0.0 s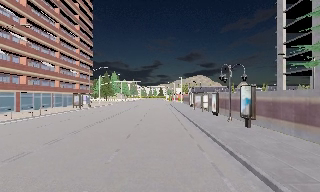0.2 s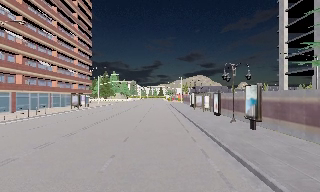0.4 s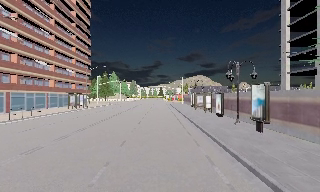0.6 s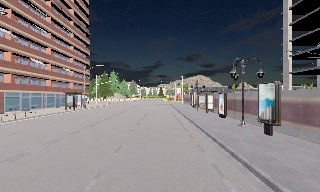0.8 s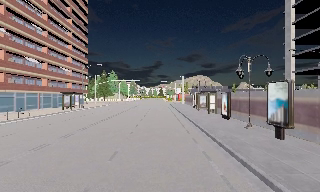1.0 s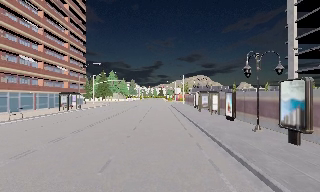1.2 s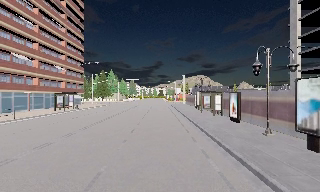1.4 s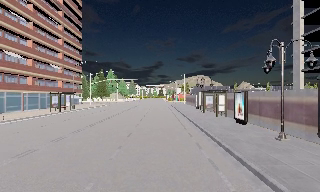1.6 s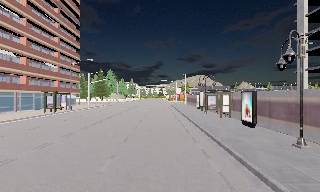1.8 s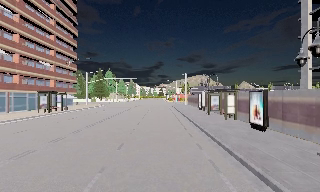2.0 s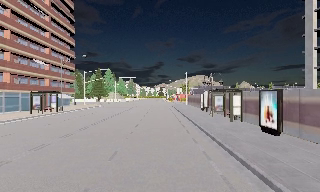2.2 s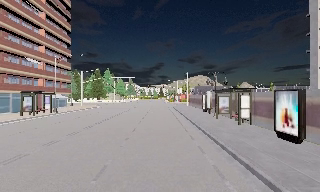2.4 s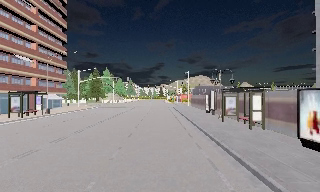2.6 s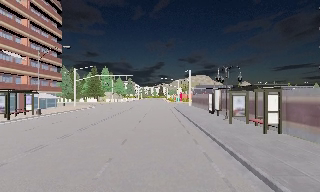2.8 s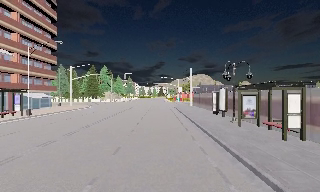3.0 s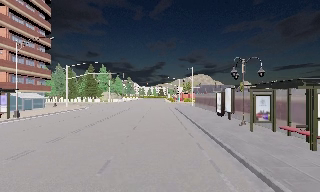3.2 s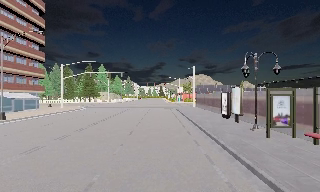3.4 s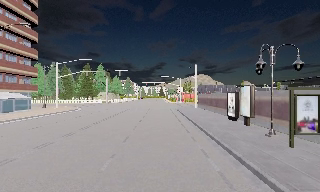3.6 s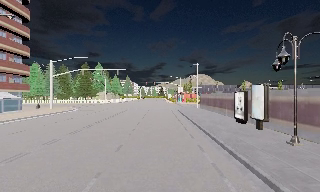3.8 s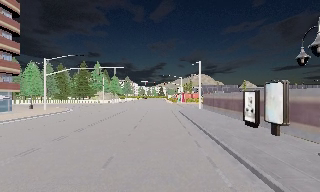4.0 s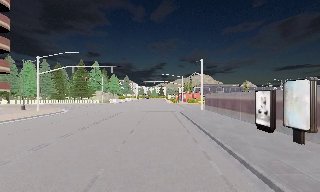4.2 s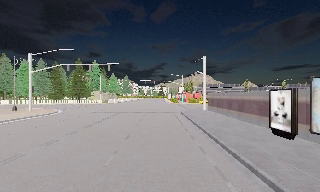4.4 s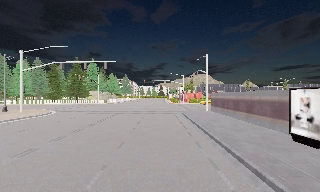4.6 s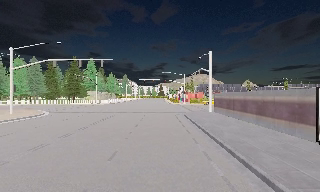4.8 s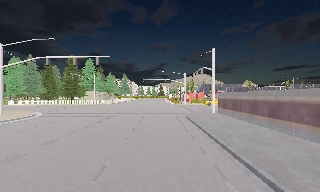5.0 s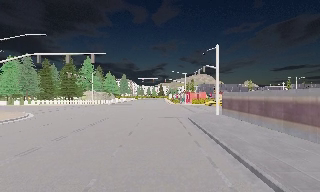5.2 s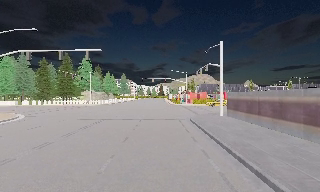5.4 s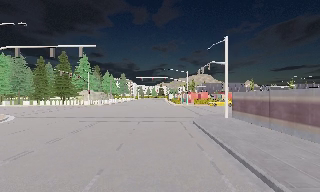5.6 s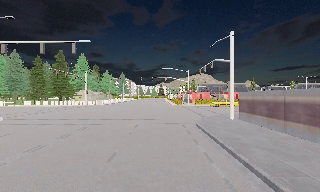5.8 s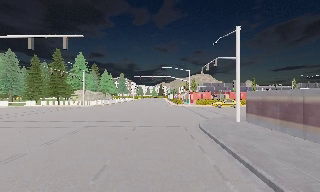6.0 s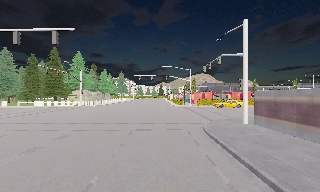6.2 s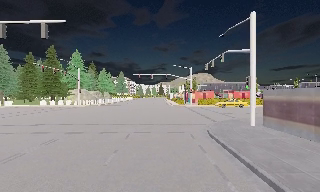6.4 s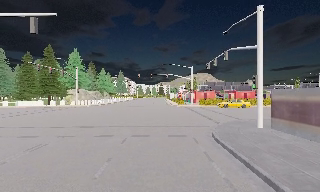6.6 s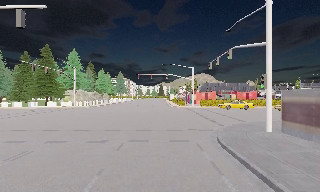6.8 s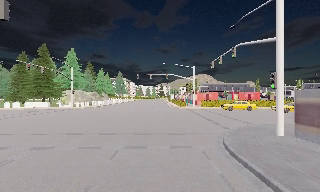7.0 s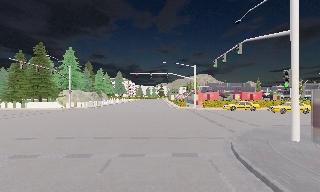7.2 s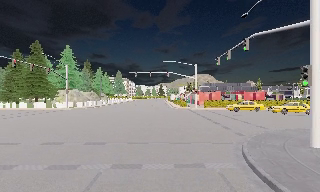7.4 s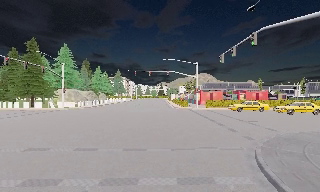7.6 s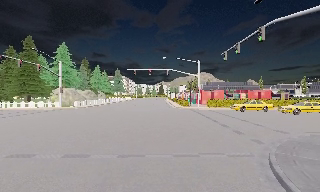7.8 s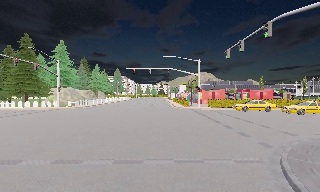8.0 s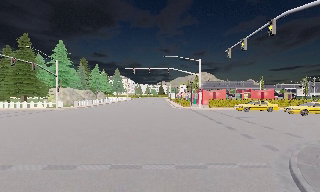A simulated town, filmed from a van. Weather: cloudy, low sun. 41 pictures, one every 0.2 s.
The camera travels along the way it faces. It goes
forward.
0.0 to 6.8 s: The camera travels forward, about 40 m, so what stands in front looms larger.
6.8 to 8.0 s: The camera travels forward, about 4.5 m, so what stands in front looms larger. It loses speed.
The film runs forward here.
